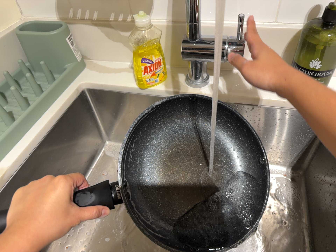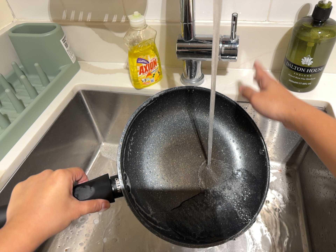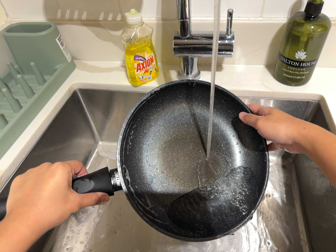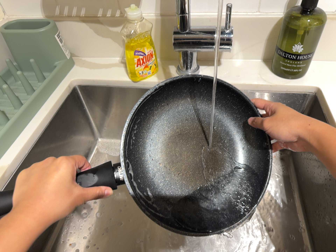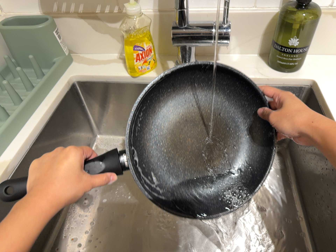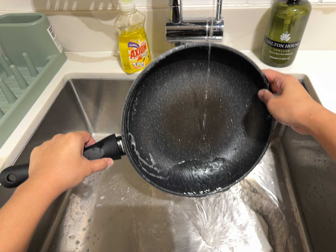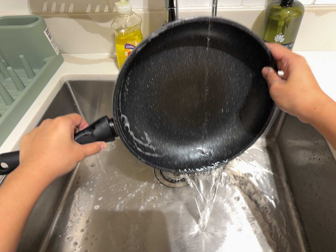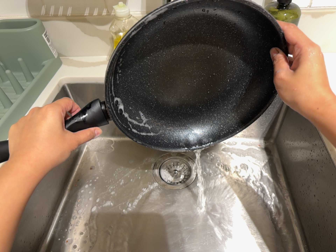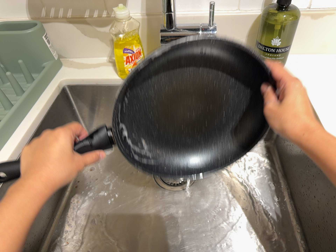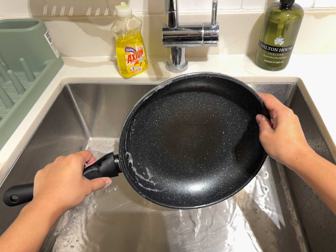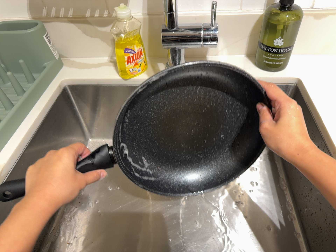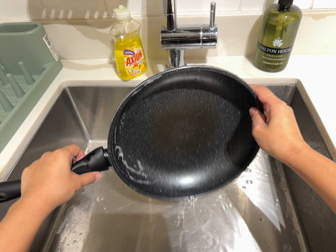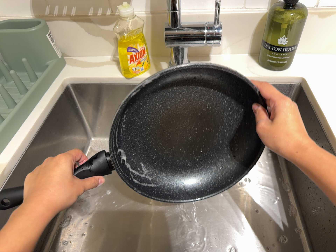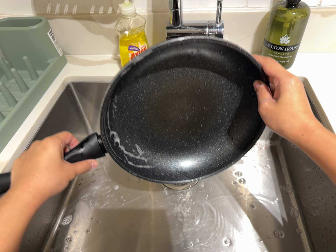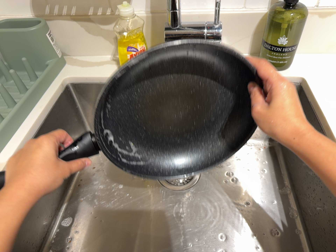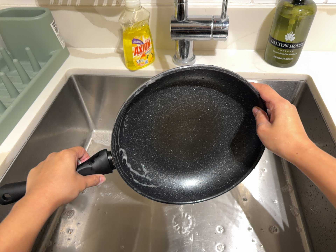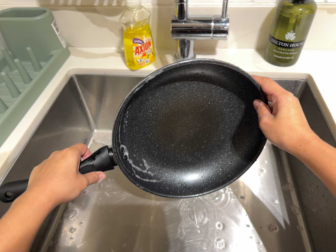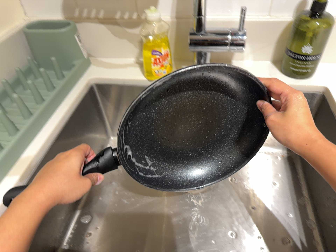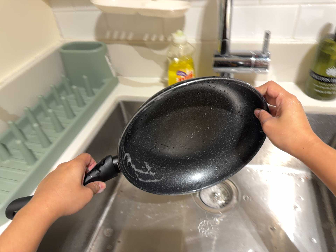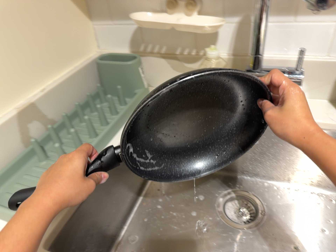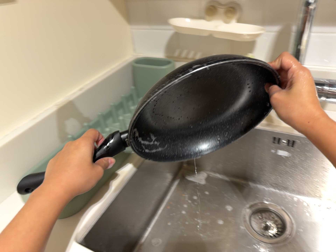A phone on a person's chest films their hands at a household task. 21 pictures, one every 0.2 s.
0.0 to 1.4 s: The camera travels to its left and toward the bottom of its view, about 8 cm.
1.4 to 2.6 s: The camera keeps its place and its aim.
2.6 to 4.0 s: The camera swings to its left by about 20 degrees, and the scene slides to the right. It travels to its left, about 7 cm, so close, fixed things drift to the right. Its aim tips toward the top of its view by about 10 degrees, and the scene shifts downward. It rolls about its line of sight by about 10 degrees, and the scene rotates clockwise.
The film runs forward here.
